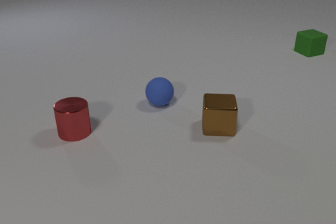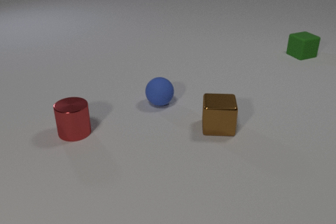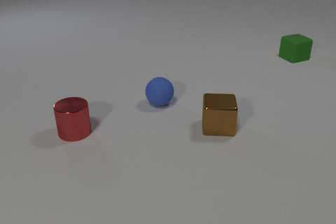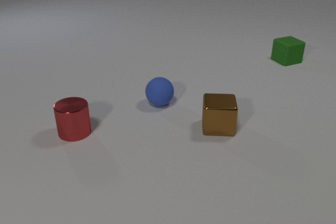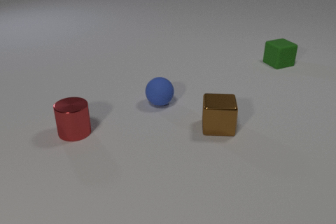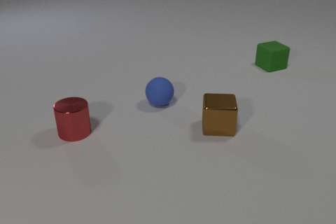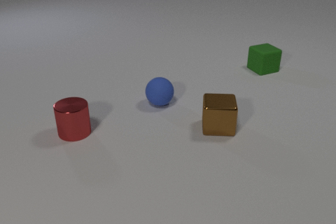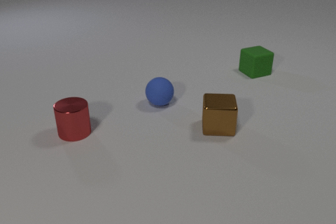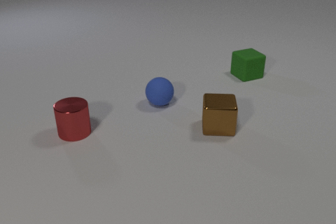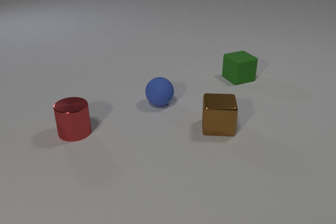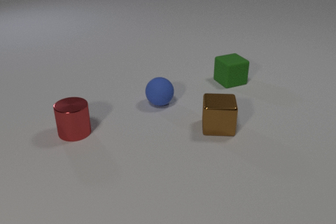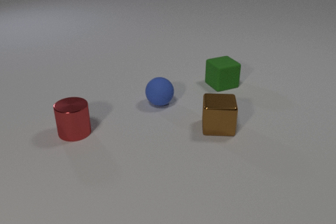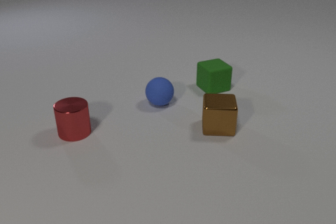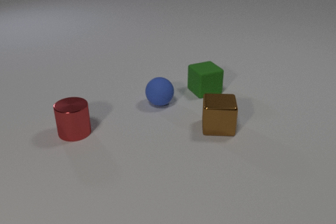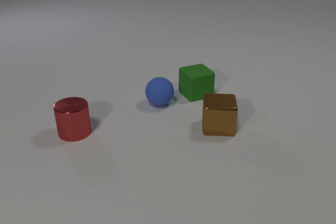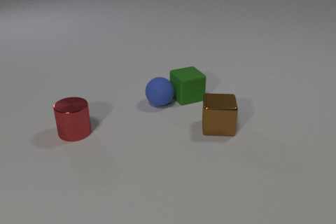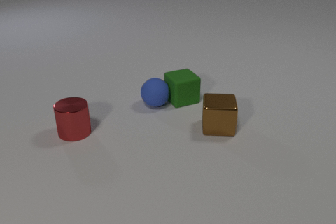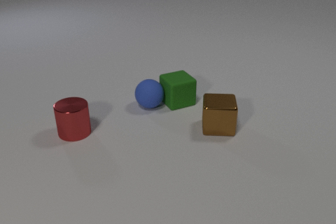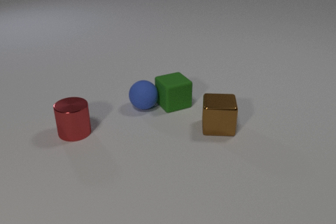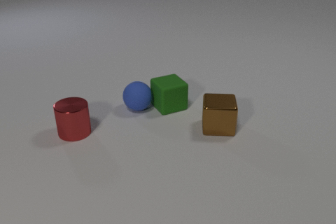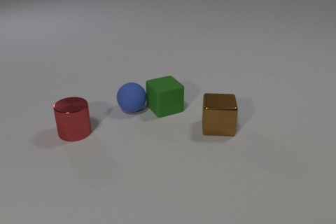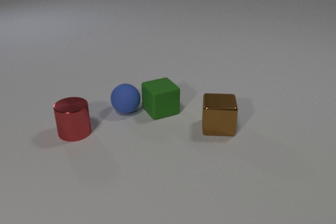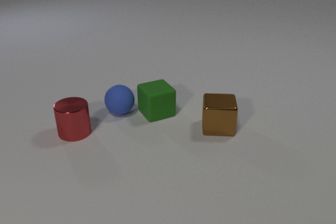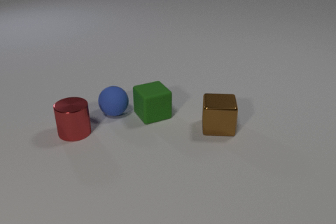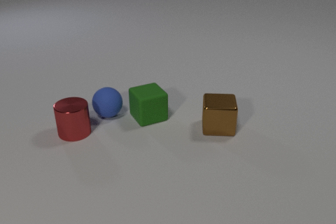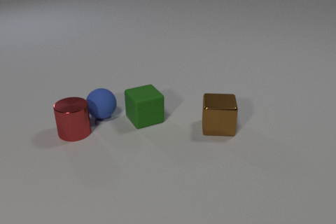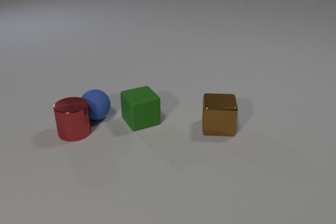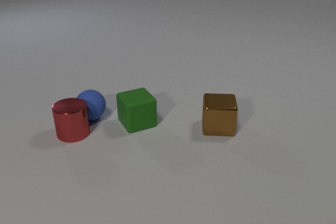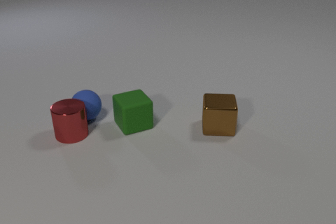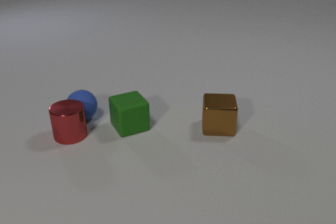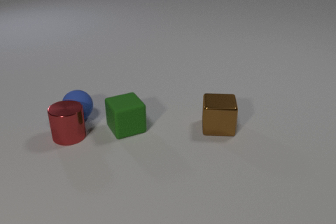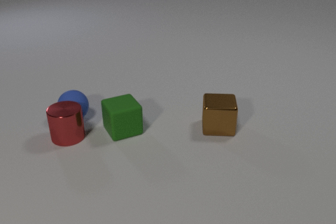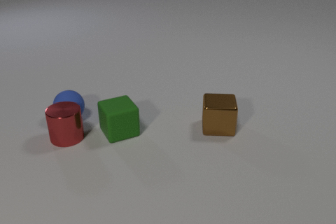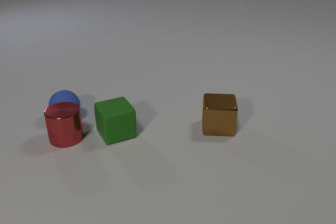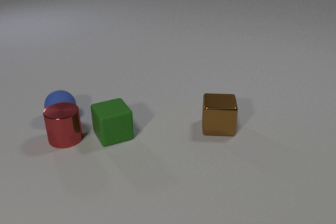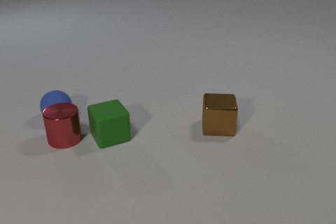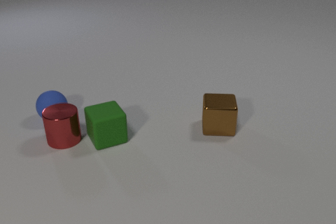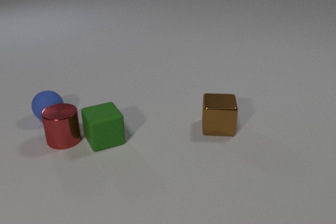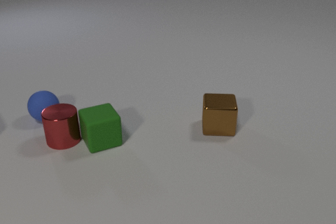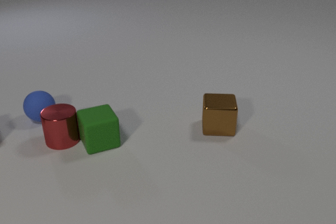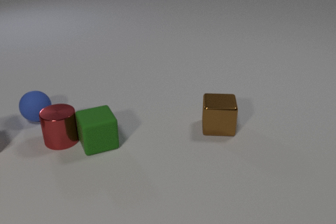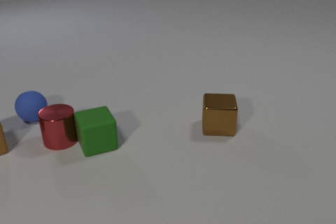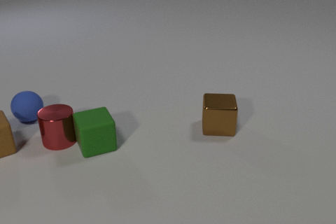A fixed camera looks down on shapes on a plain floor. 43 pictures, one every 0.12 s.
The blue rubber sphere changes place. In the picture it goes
to the left.
0.00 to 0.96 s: The green rubber cube slides toward the camera and to the left.
0.96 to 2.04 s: The green rubber cube slides toward the camera and to the left. The blue rubber sphere rolls to the left. The green rubber cube and the blue rubber sphere collide.
2.04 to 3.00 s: The green rubber cube slides toward the camera and to the left. The blue rubber sphere rolls to the left.
3.00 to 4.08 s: The green rubber cube slides to the left and toward the camera. The blue rubber sphere rolls to the left. The red metal cylinder slides toward the camera and to the left. The blue rubber sphere and the red metal cylinder collide.
4.08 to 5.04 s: The green rubber cube slides to the left and toward the camera. The blue rubber sphere rolls to the left. The brown rubber cube comes in at the left edge, slides to the right. The green rubber cube and the red metal cylinder collide.
Are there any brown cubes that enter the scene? yes.
What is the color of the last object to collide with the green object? red.
What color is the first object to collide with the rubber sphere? green.
